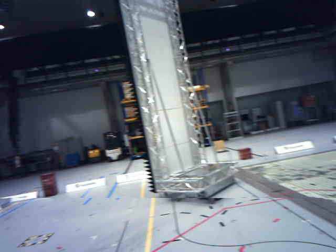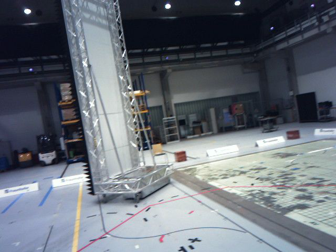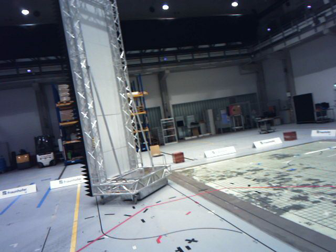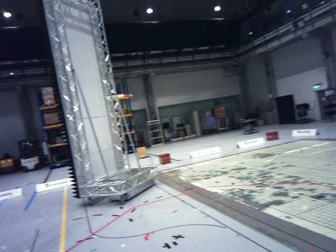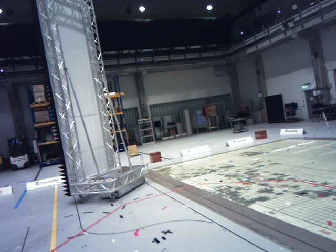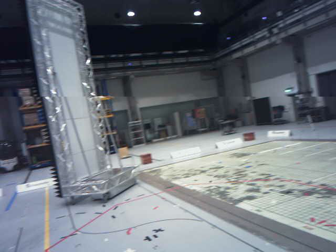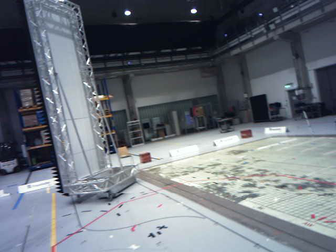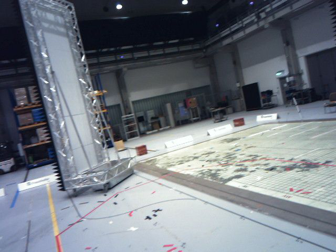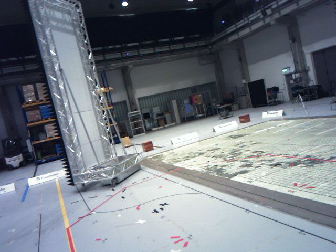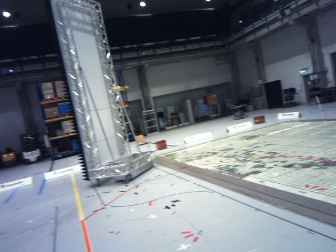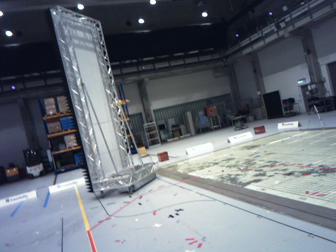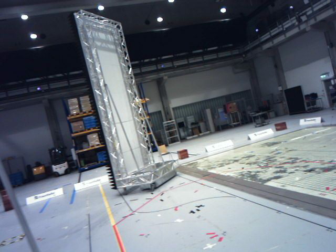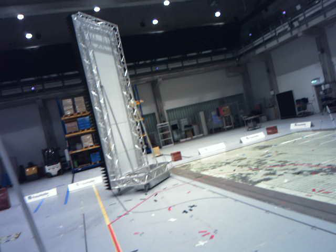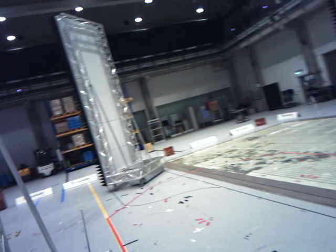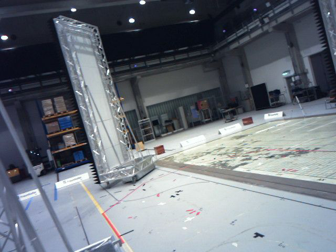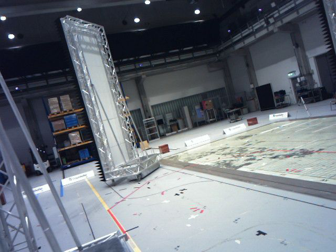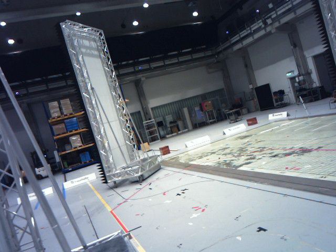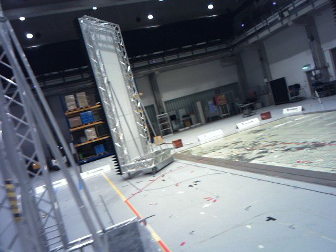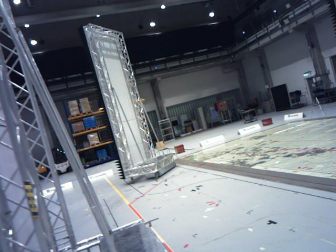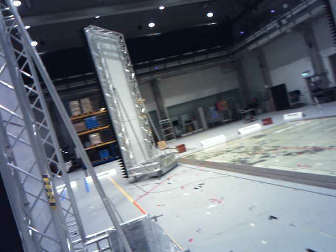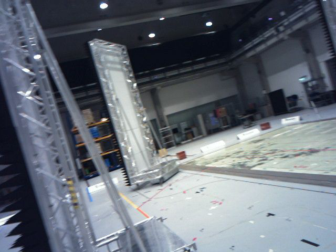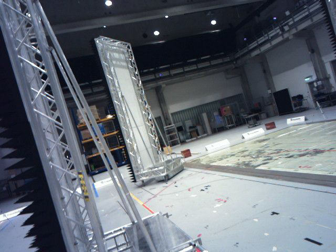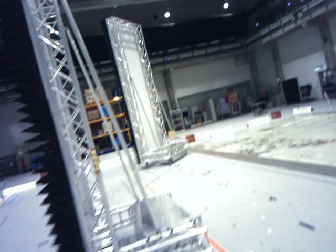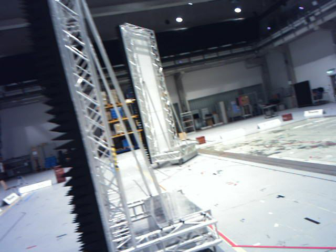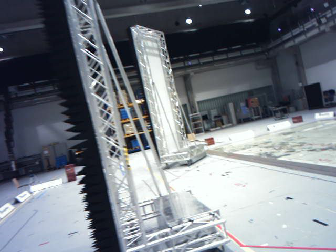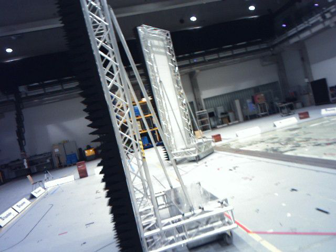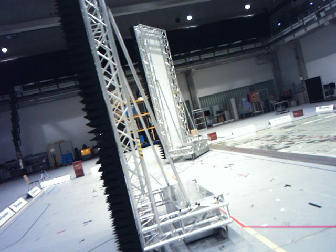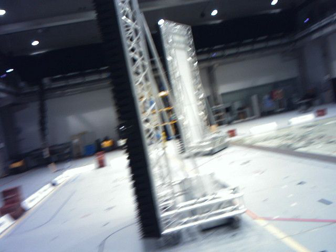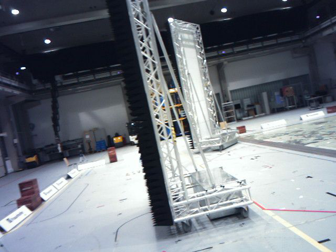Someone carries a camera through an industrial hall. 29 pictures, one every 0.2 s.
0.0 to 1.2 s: The scene slides to the left, as the camera pans about 20 degrees to its right. It travels backward, about 1 m, so what stands in front gets smaller.
1.2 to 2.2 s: The camera travels backward, about 1 m, so what stands in front gets smaller. It loses speed.
2.2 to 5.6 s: The camera travels backward, about 3.2 m, so what stands in front gets smaller.
The film runs backward here.
